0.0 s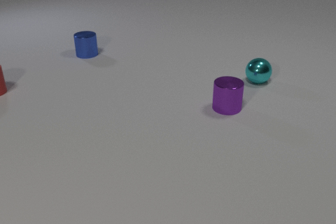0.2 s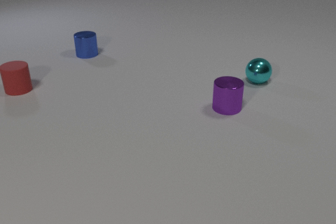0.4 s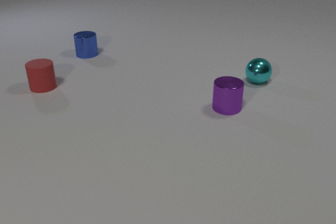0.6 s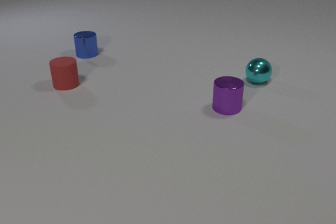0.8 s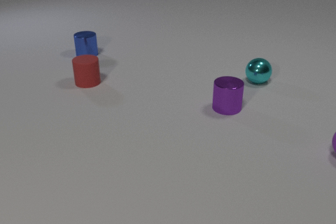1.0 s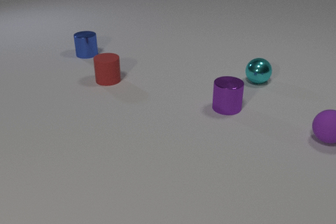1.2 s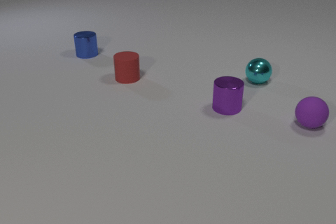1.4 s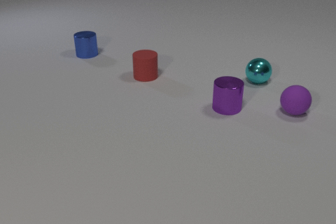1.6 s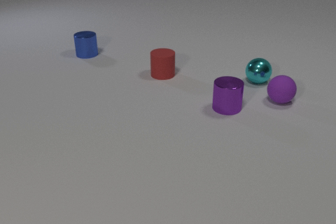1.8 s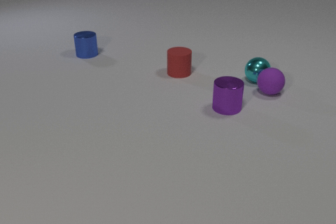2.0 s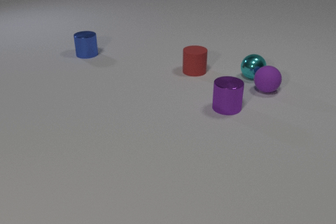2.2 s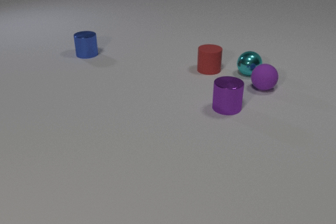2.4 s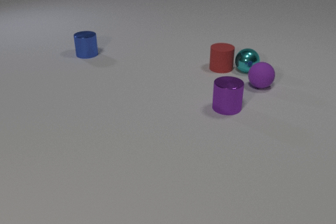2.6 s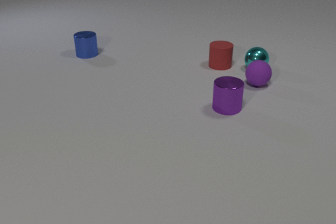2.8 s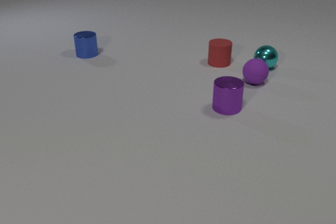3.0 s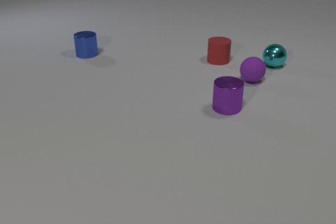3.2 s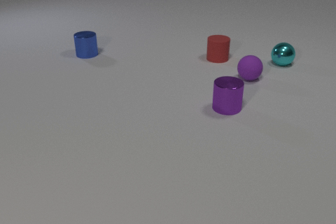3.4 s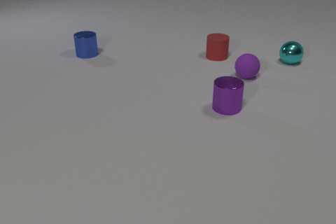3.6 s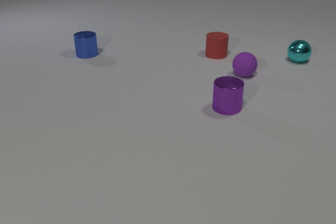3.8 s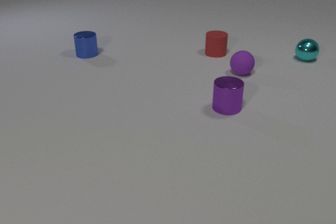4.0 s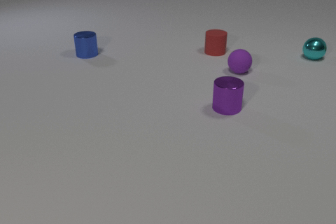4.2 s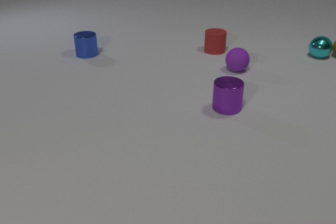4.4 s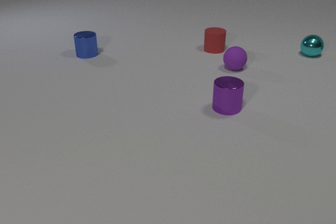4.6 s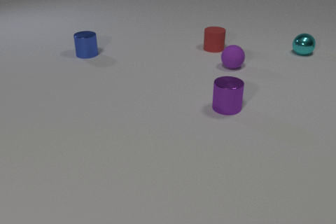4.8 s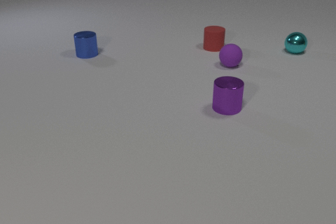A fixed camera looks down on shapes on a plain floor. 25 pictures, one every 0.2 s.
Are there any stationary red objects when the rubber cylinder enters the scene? no.
What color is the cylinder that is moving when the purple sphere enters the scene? red.
How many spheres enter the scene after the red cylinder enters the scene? 2.
0.0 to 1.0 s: The purple rubber sphere comes in at the right edge, rolls away from the camera and to the left. The red rubber cylinder slides to the right.
1.0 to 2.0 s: The purple rubber sphere rolls away from the camera and to the left. The cyan metal sphere rolls away from the camera and to the left. The red rubber cylinder slides to the right. The purple rubber sphere and the cyan metal sphere collide.
2.0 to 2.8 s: The purple rubber sphere rolls away from the camera and to the left. The cyan metal sphere rolls away from the camera and to the right. The red rubber cylinder slides to the right and away from the camera. The cyan metal sphere and the red rubber cylinder collide.
2.8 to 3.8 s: The purple rubber sphere rolls away from the camera and to the left. The cyan metal sphere rolls to the right and away from the camera. The red rubber cylinder slides away from the camera.
3.8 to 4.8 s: The purple rubber sphere rolls away from the camera and to the left. The cyan metal sphere rolls away from the camera and to the left. The brown rubber sphere comes in at the right edge, leaves at the right edge. The red rubber cylinder slides away from the camera. The cyan metal sphere and the brown rubber sphere collide.
